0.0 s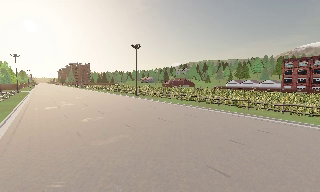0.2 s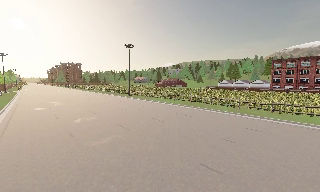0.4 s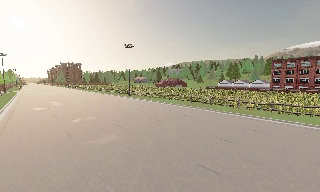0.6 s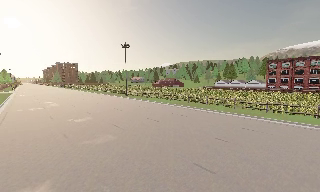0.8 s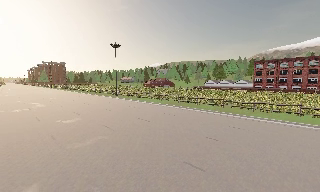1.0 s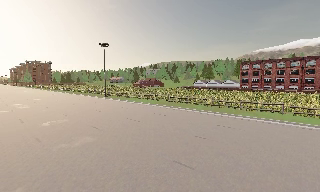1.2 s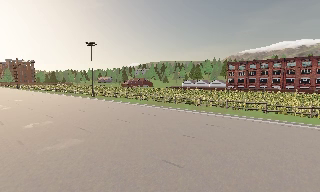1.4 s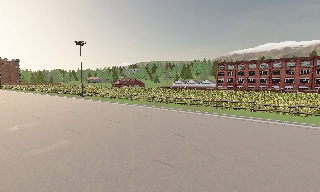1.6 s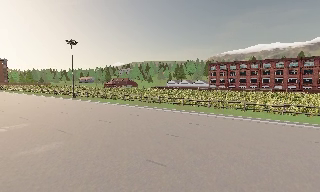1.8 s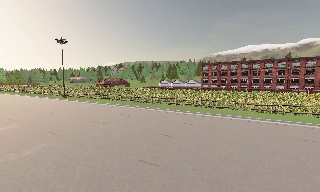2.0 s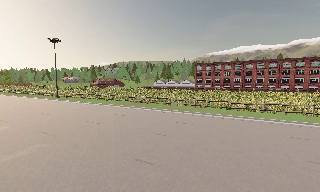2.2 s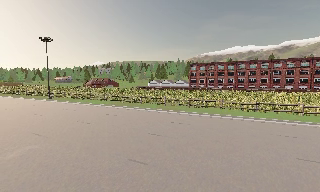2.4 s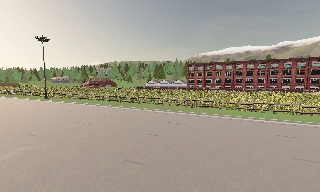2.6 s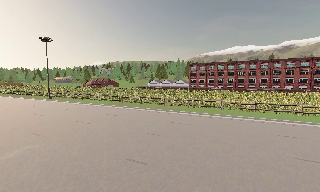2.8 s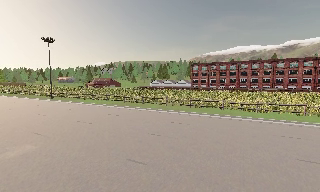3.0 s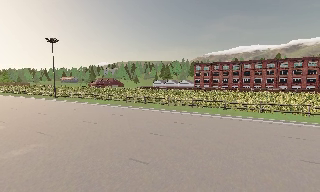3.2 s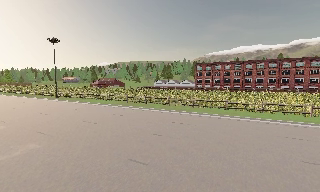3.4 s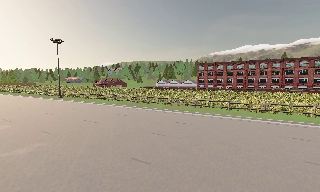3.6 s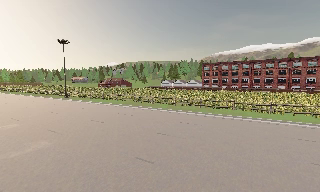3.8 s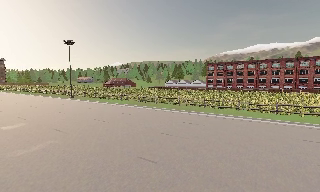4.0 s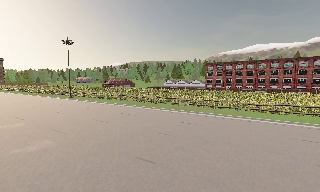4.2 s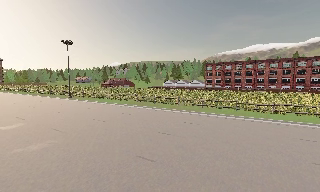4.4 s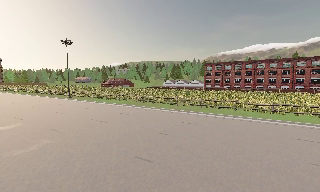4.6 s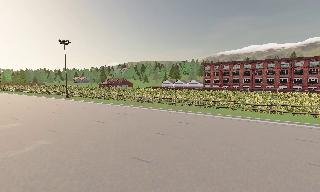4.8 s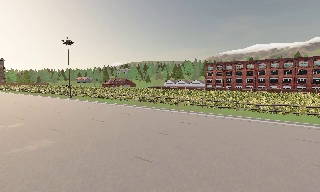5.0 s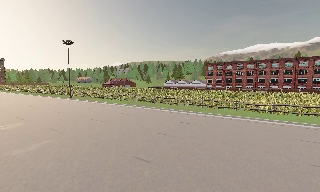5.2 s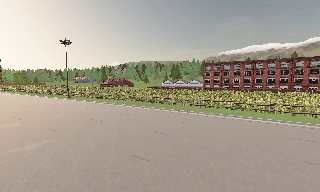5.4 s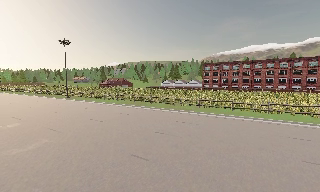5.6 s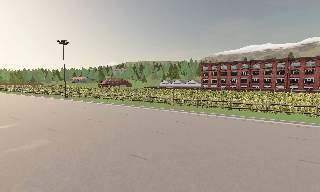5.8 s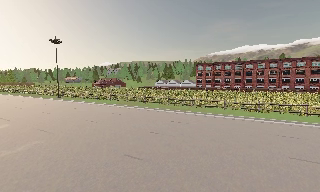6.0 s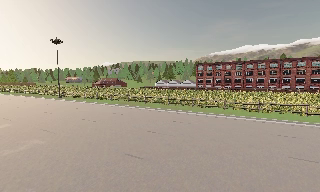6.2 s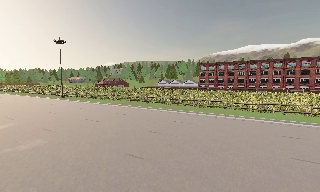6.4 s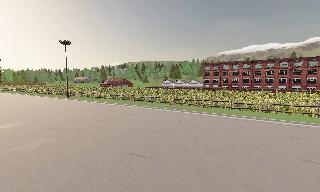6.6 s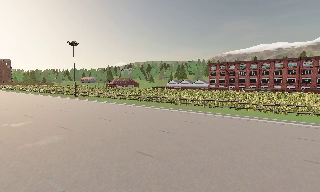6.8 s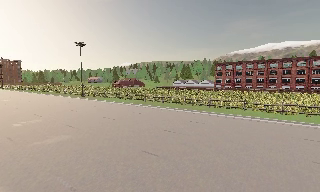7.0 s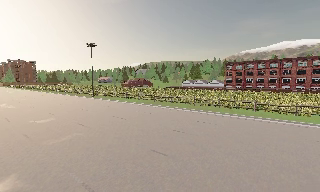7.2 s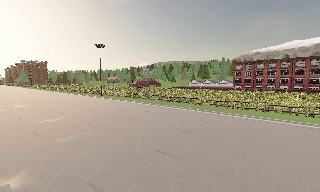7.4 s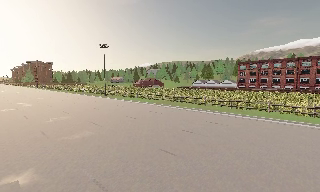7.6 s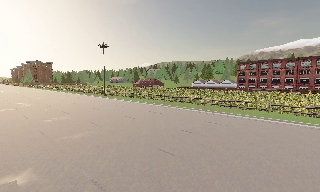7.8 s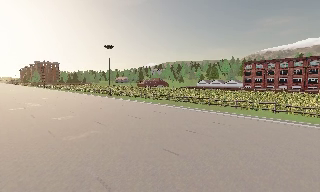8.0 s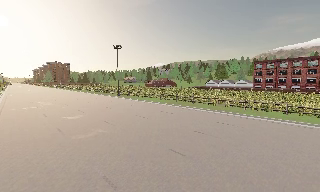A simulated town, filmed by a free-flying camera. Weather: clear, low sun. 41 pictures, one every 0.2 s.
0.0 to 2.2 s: The camera swings to its right by about 25 degrees, and the scene slides to the left.
2.2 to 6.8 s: The camera travels backward and to its right, about 1 m, so what stands in front gets smaller.
6.8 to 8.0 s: The camera swings to its left by about 10 degrees, and the scene slides to the right.
The film runs backward here.
